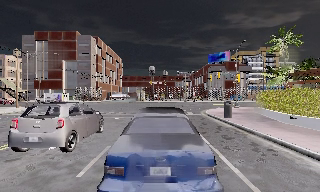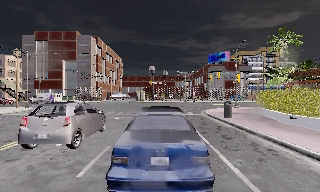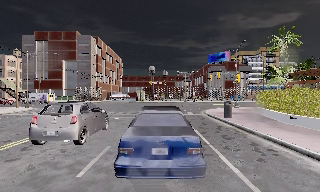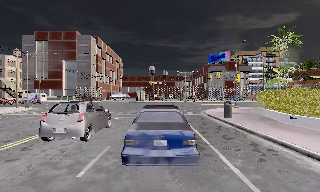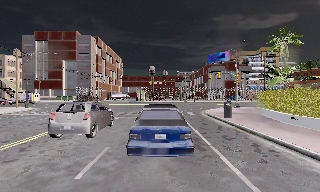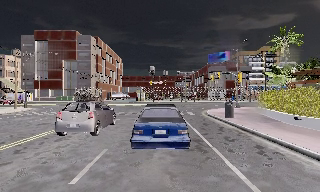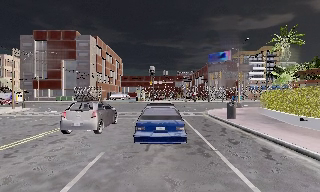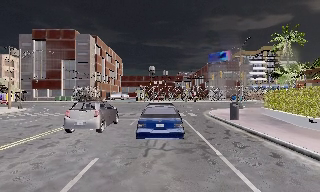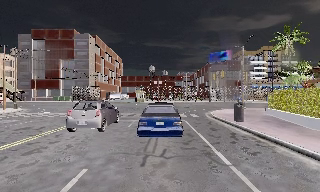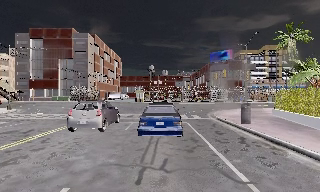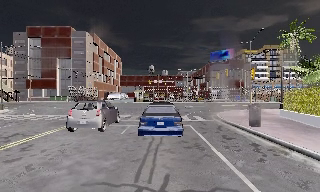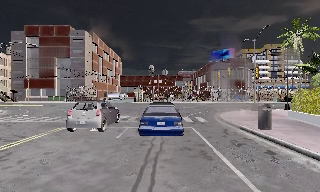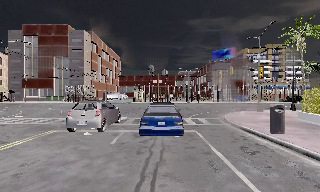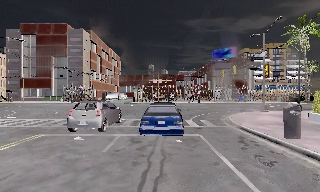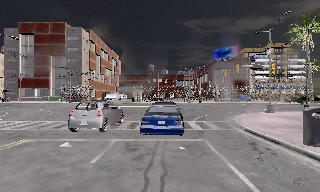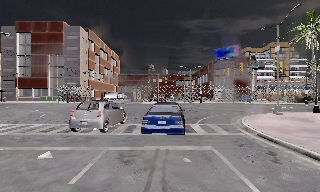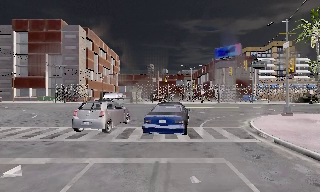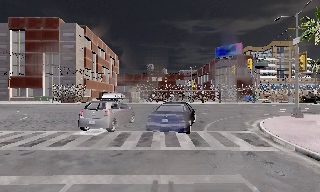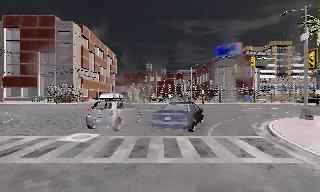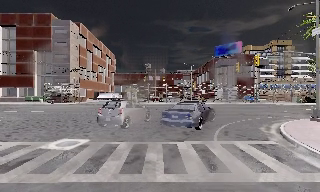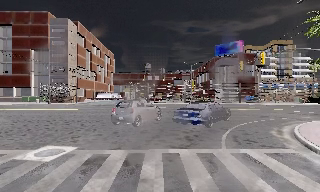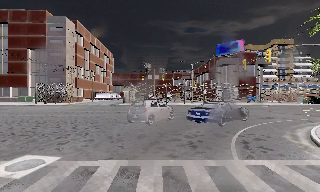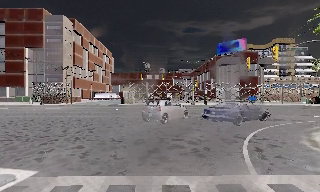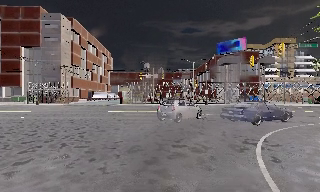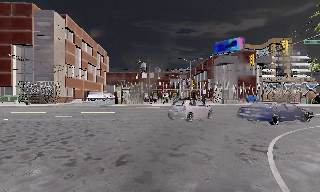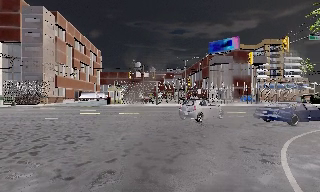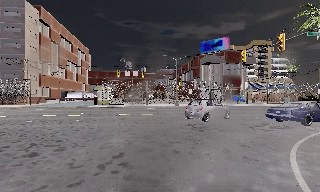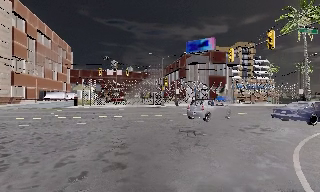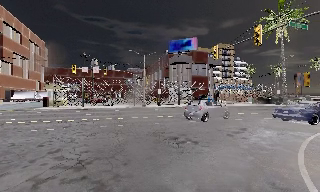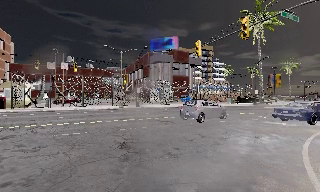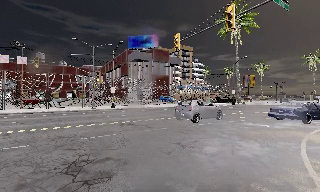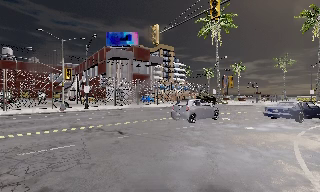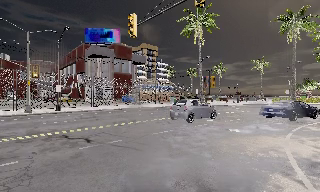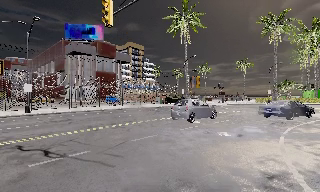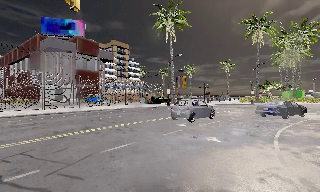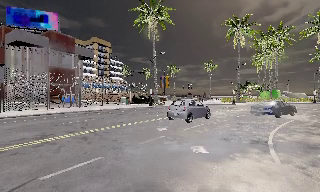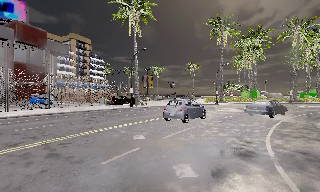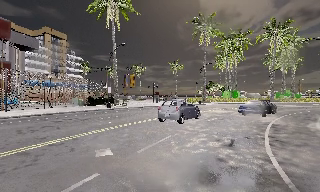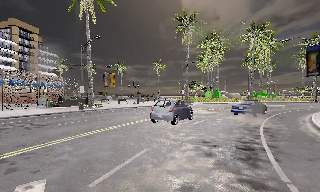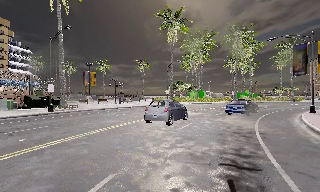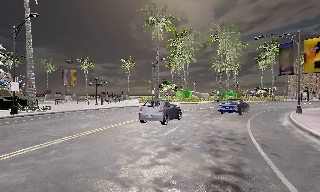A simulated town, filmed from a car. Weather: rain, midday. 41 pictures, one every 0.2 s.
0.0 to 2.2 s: The camera travels forward, about 4 m, so what stands in front looms larger. It gains speed.
2.2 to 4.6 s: The camera travels forward, about 11 m, so what stands in front looms larger.
4.6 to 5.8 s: The camera pans to its right, which is clockwise from overhead, by about 25 degrees. It travels forward, about 7 m, so what stands in front looms larger. It gains speed.
5.8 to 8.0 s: The camera swings to its right by about 65 degrees, and the scene slides to the left. It travels forward, about 16 m.
The film runs forward here.
